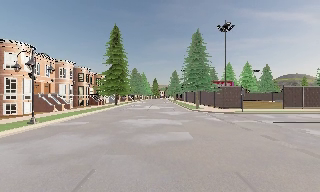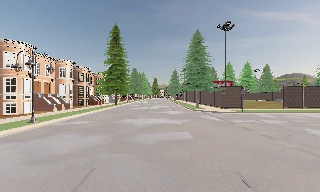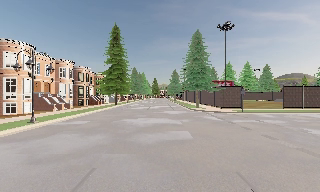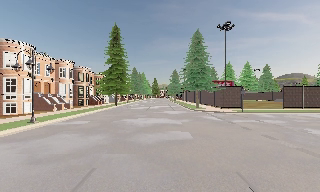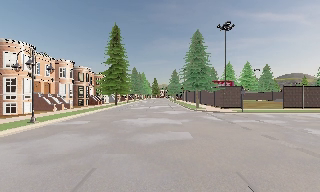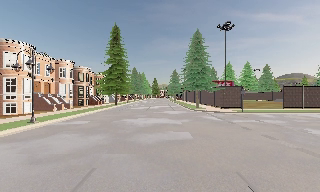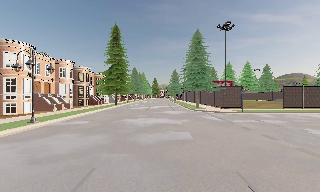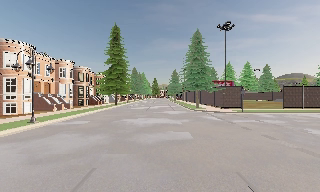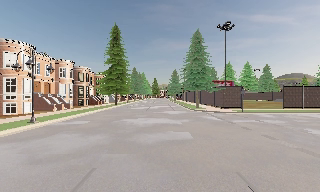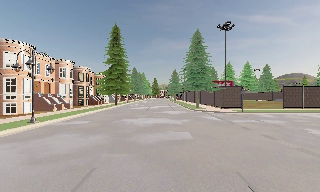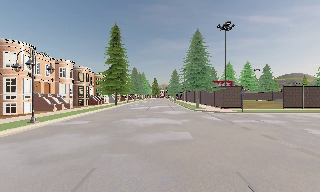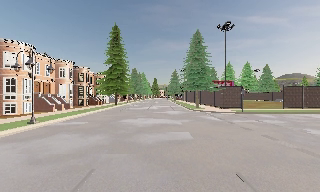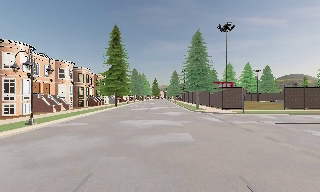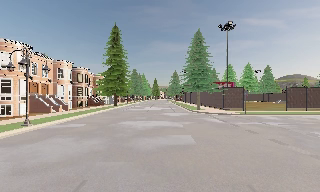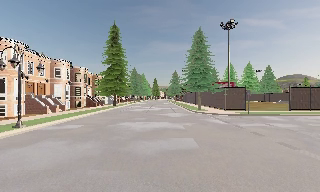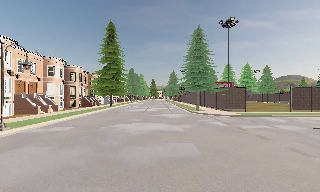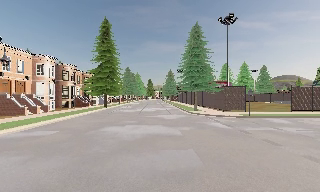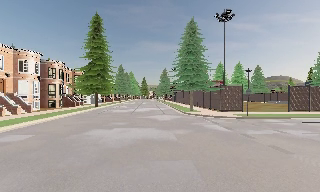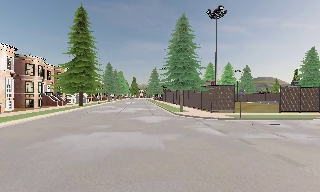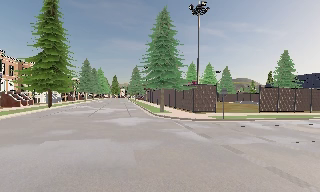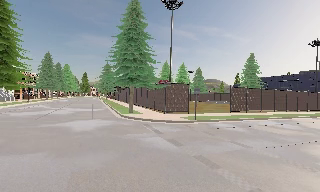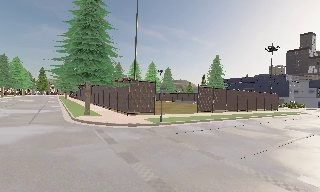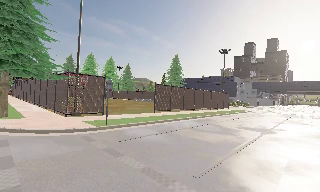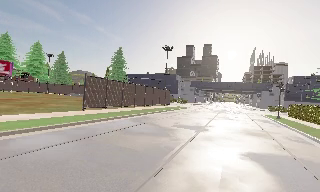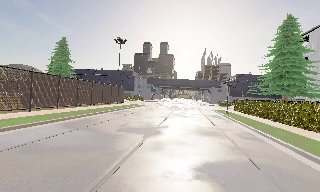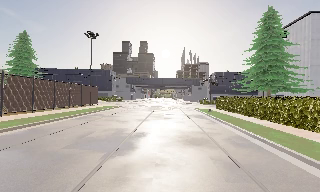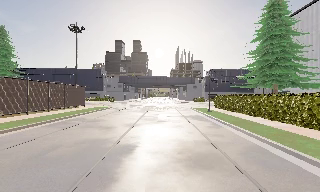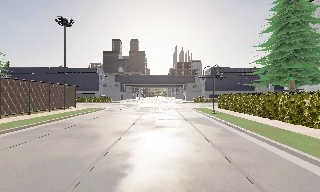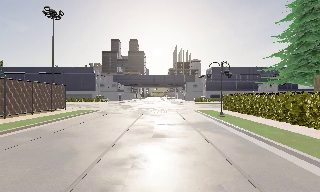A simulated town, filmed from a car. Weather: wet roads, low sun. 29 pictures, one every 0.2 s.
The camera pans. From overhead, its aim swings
clockwise.
The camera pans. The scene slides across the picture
to the left.
0.0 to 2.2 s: The camera keeps its place and its aim.
2.2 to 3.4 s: The camera travels forward, about 4 m, so what stands in front looms larger. It gains speed.
3.4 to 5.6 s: The camera pans to its right, which is clockwise from overhead, by about 85 degrees. It travels forward, about 20 m.
The film runs forward here.
